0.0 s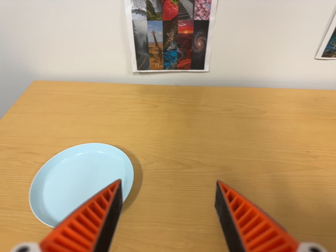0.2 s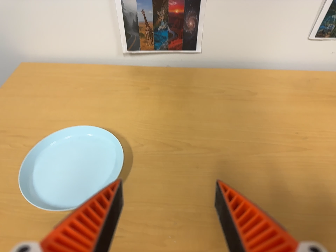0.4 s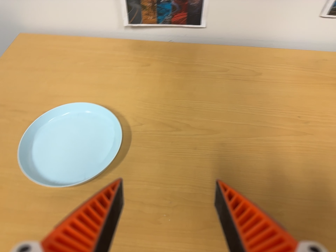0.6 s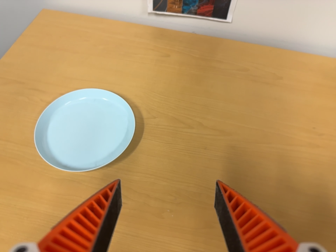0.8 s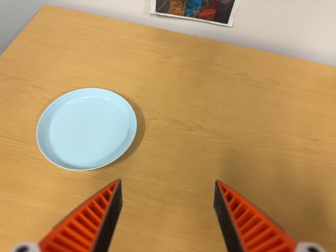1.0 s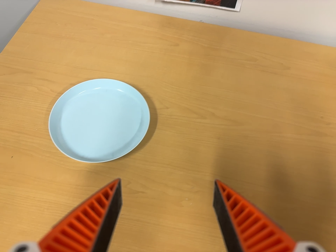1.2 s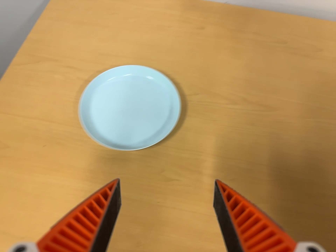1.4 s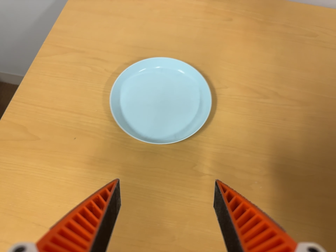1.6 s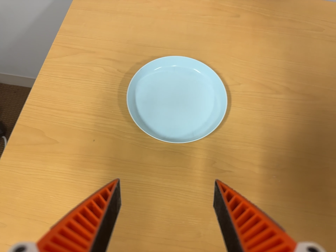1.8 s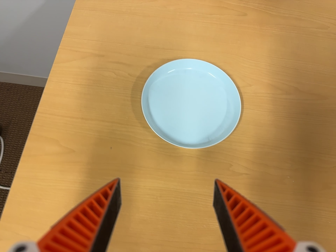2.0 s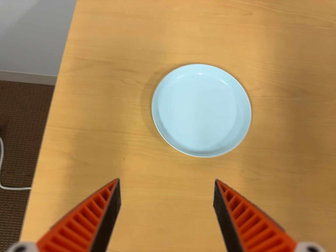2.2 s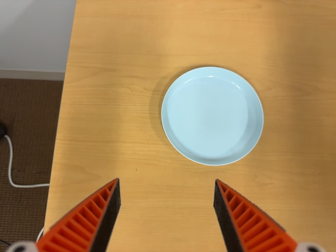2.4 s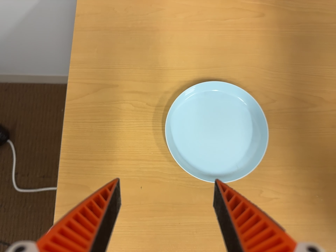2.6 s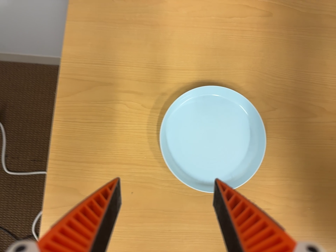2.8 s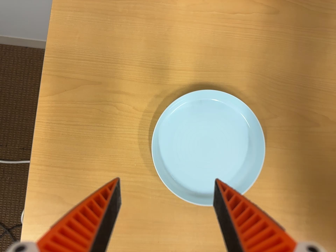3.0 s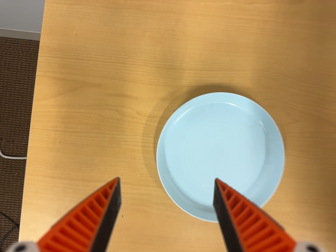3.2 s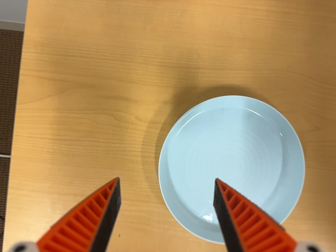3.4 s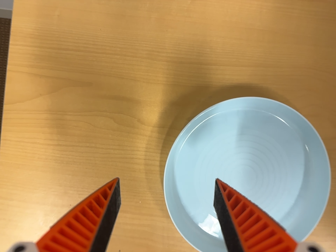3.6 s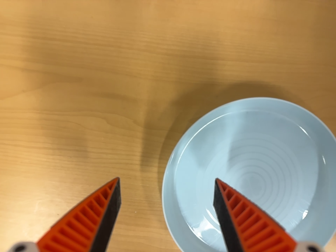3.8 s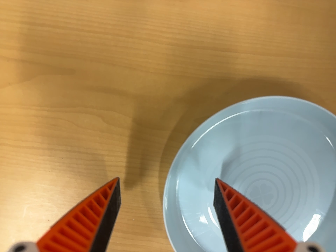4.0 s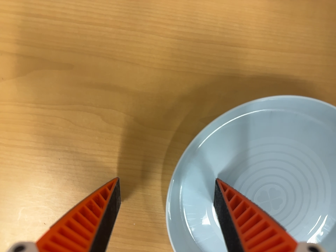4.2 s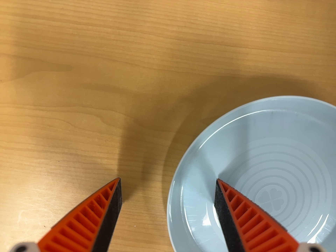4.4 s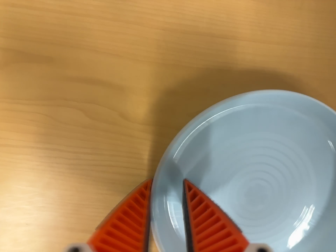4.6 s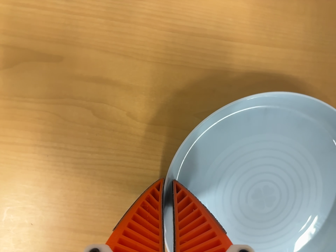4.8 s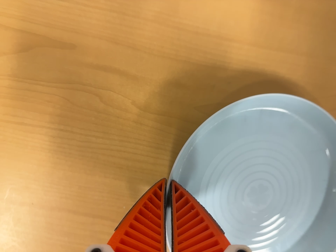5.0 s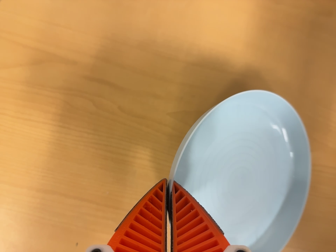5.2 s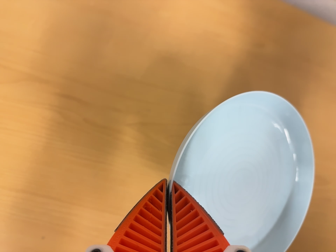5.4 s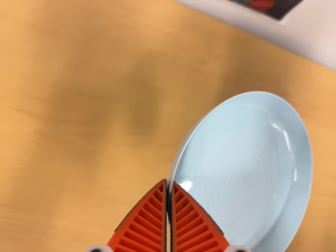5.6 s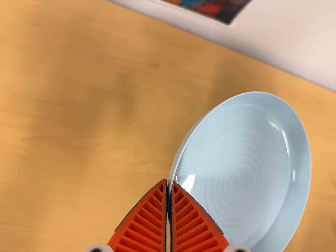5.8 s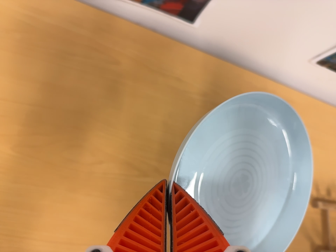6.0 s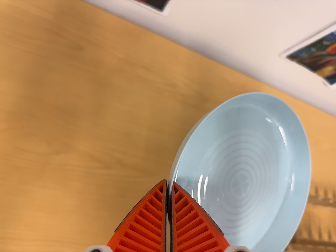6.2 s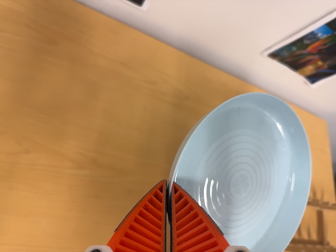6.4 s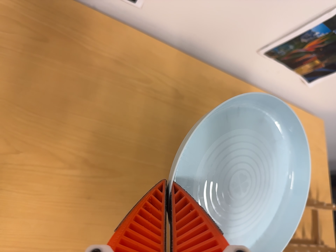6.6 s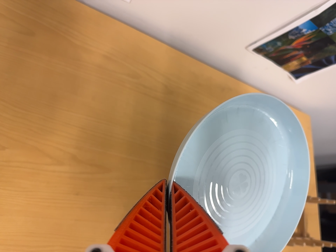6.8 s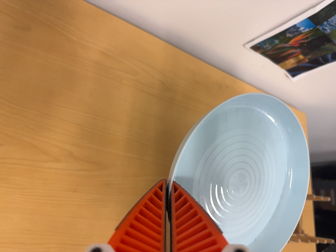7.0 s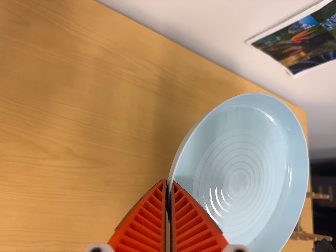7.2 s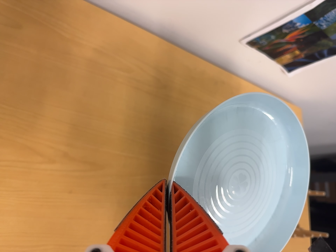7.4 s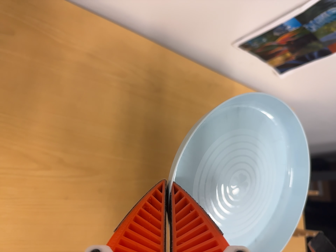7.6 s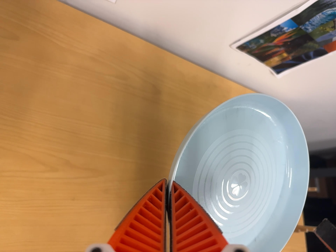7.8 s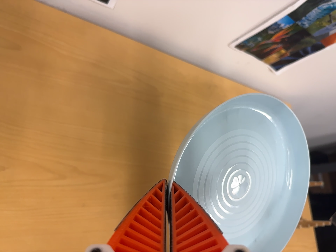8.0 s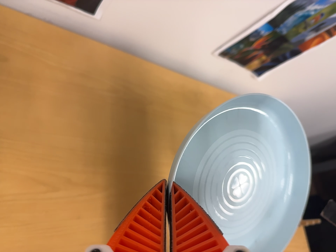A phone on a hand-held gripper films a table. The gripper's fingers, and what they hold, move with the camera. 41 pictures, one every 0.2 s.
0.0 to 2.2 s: The camera travels to its left and toward the top of its view, about 32 cm, so close, fixed things drift to the right. Its aim tips toward the bottom of its view by about 35 degrees.
2.2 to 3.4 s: The camera travels toward the top of its view and forward, about 26 cm. Its aim tips toward the bottom of its view by about 15 degrees.
3.4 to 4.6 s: The camera travels forward, about 8 cm, so what stands in front looms larger.
4.6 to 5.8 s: The camera pans to its right by about 20 degrees. It travels to its right, backward and toward the bottom of its view, about 28 cm, so close, fixed things drift to the left. Its aim tips toward the top of its view by about 25 degrees.
5.8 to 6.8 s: The camera pans to its right by about 10 degrees. It travels forward and to its right, about 8 cm, so what stands in front looms larger.
6.8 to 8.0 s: The camera travels to its left, about 5 cm. It rolls about its line of sight by about 10 degrees, and the scene rotates counterclockwise.
The film runs forward here.
